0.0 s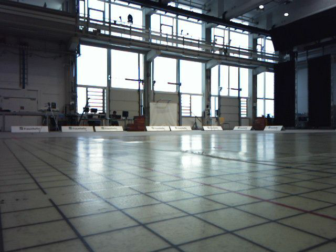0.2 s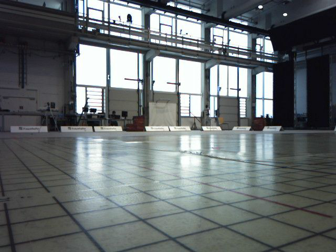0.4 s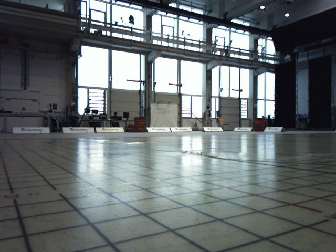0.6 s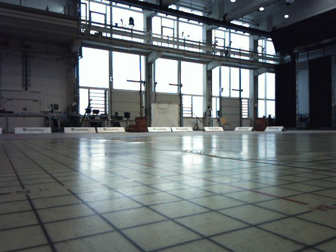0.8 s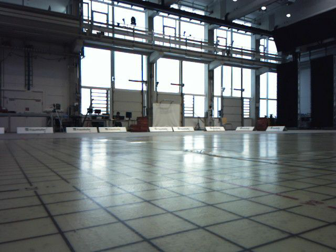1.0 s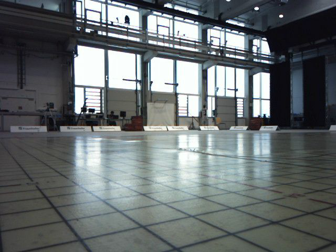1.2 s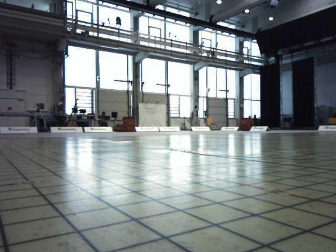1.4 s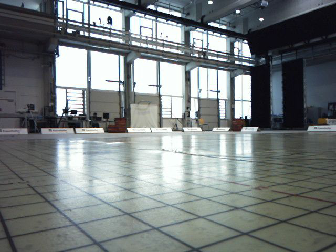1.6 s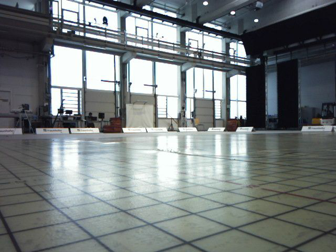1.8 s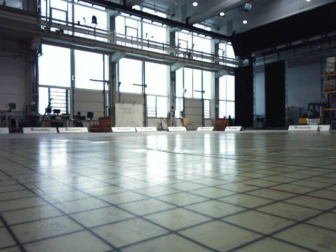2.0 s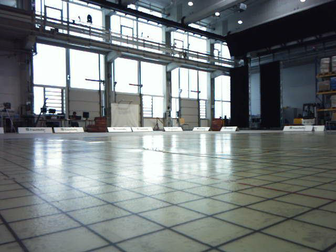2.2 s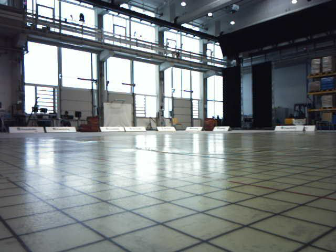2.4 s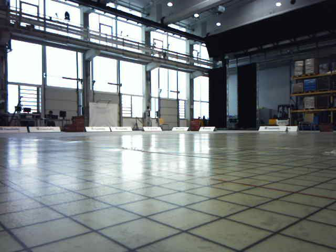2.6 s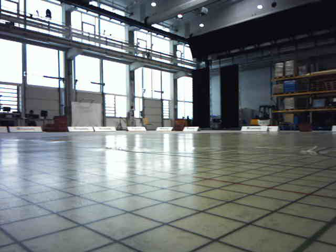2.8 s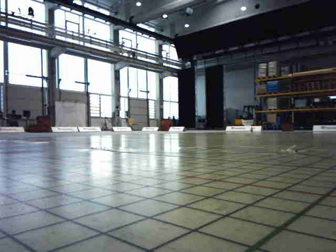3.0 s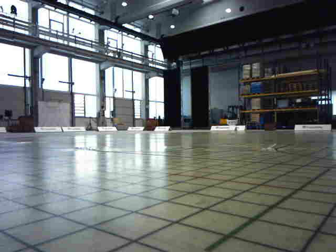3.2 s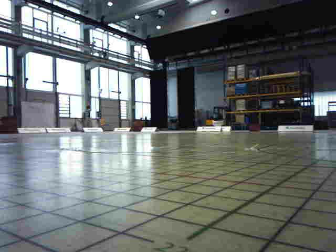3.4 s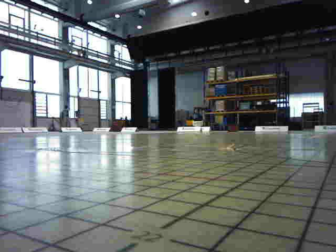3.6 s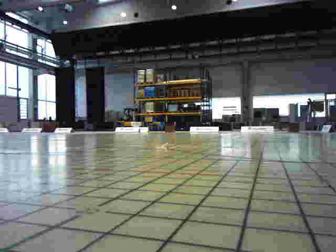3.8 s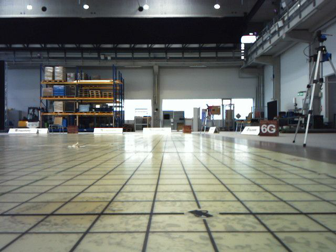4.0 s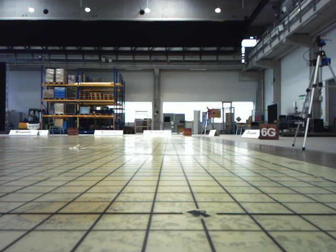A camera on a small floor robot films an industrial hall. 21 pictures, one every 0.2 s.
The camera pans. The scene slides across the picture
to the left.
The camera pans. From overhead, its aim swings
clockwise.
0.0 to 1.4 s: The camera travels backward, about 0.3 m, so what stands in front gets smaller.
1.4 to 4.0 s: The scene slides to the left, as the camera pans about 35 degrees to its right. It travels backward, about 0.5 m.
The film runs backward here.
